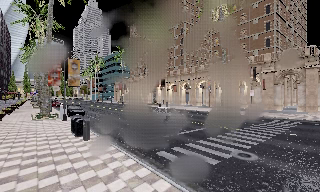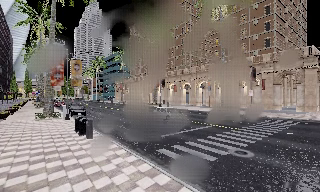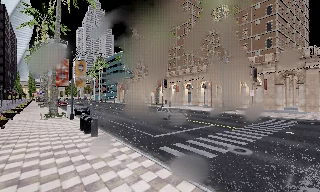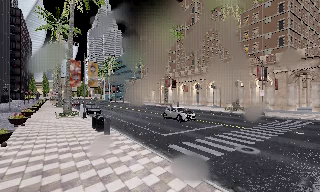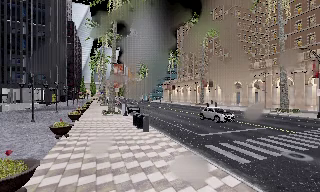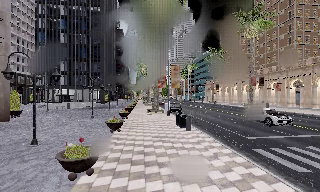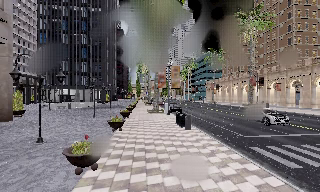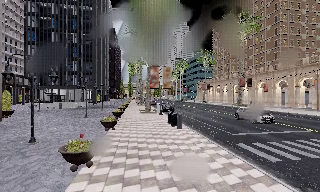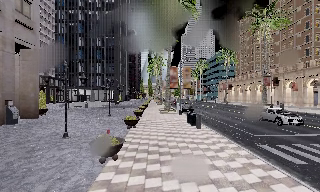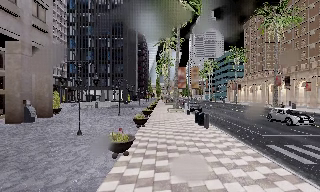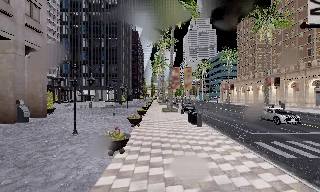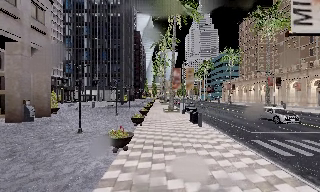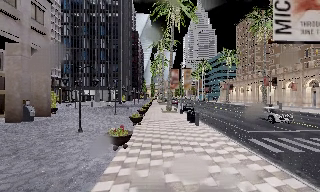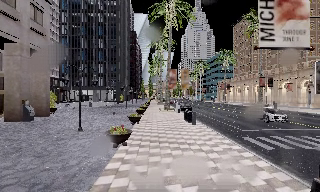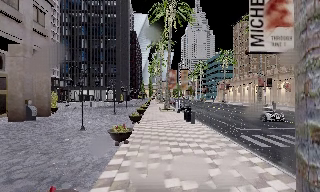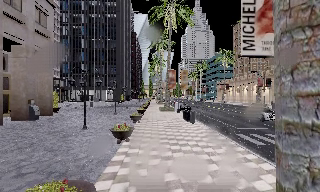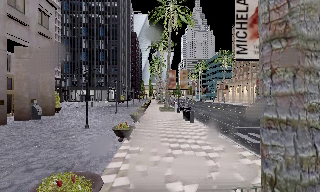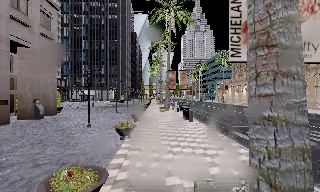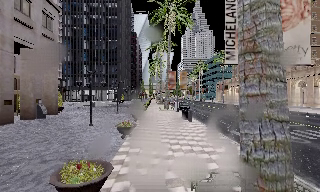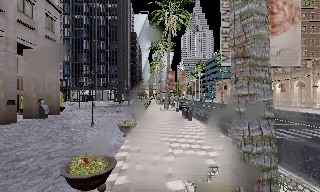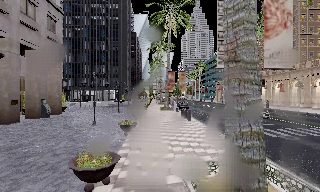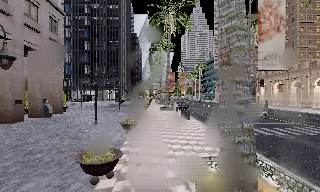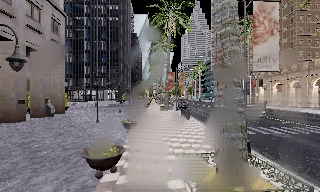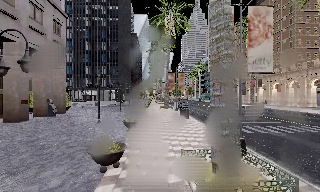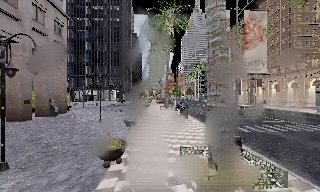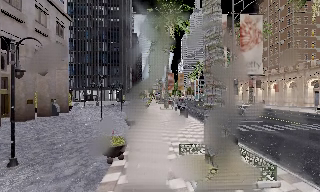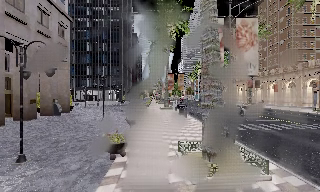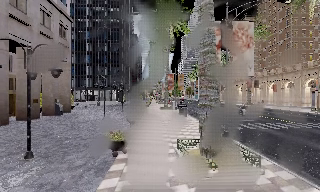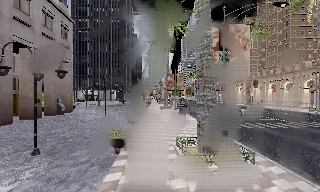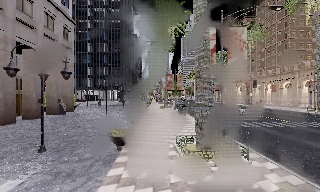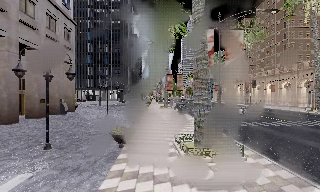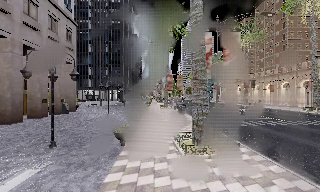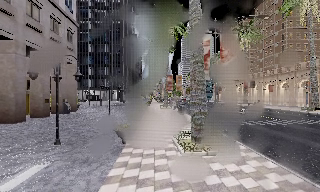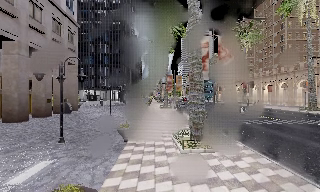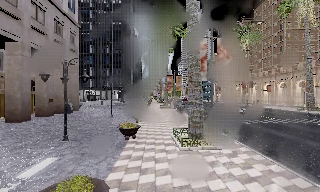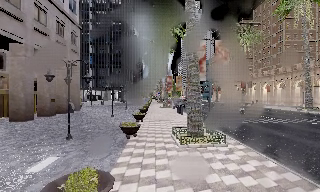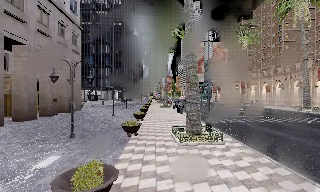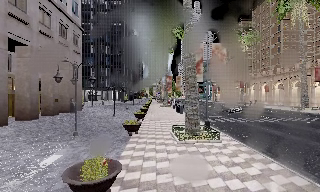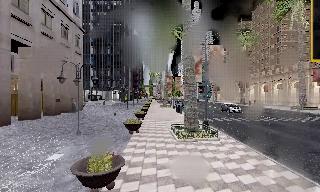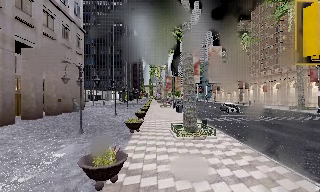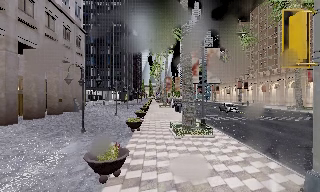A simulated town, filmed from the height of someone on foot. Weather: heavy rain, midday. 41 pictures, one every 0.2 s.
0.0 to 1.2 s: The scene slides to the right, as the camera pans about 30 degrees to its left. It travels backward, about 2 m.
1.2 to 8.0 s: The camera travels backward, about 12 m, so what stands in front gets smaller.
The film runs backward here.
